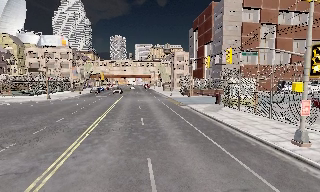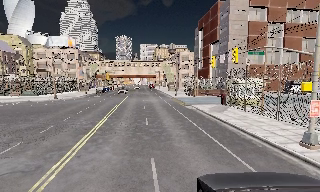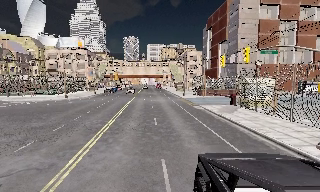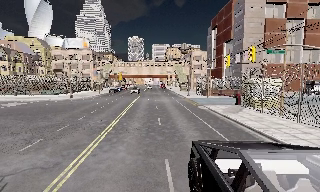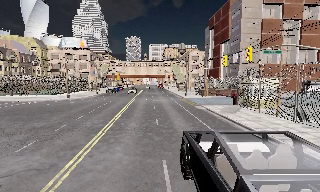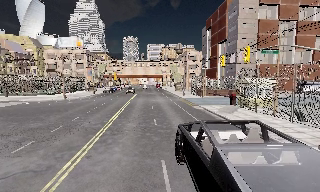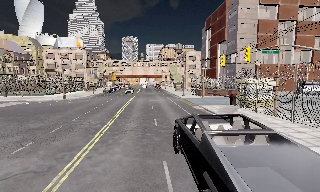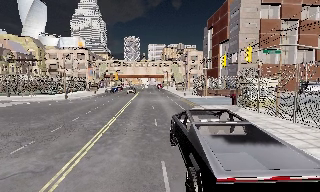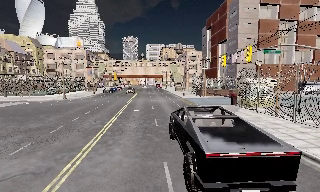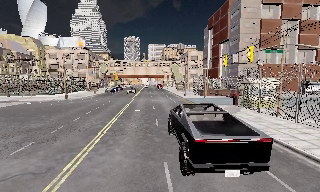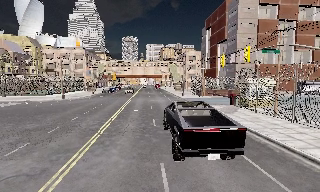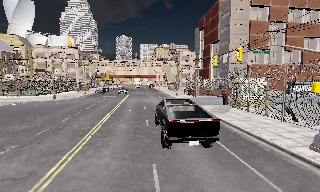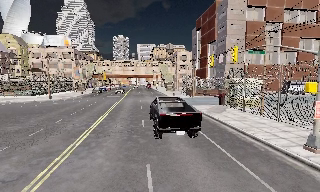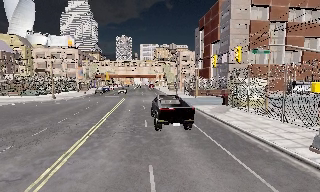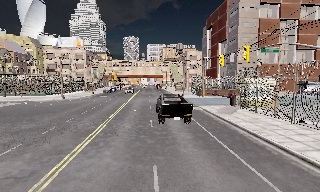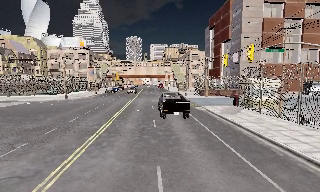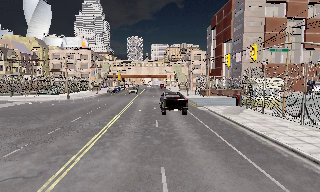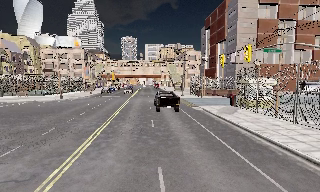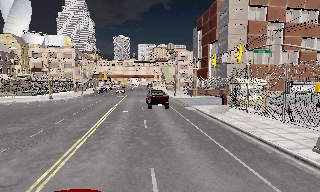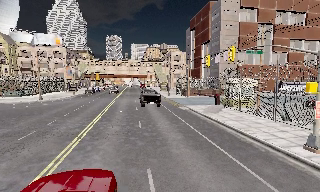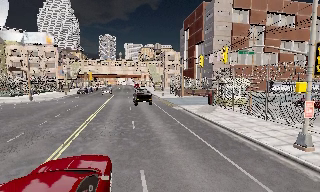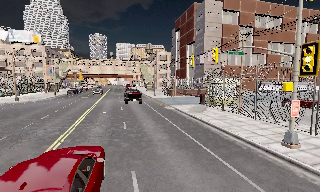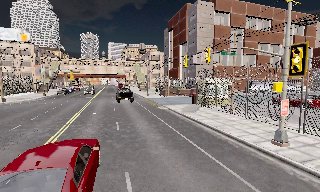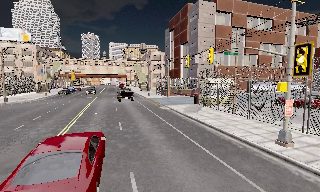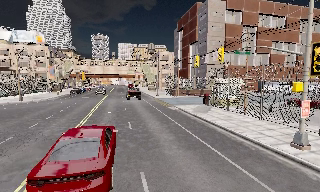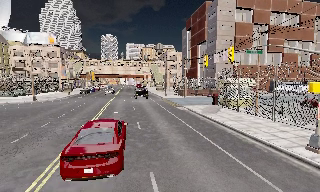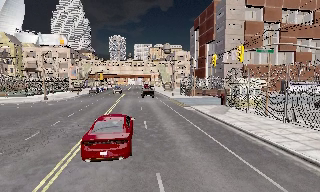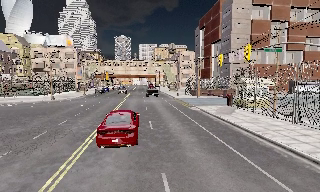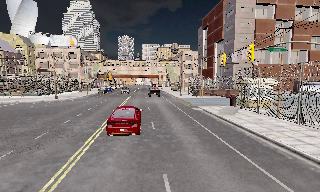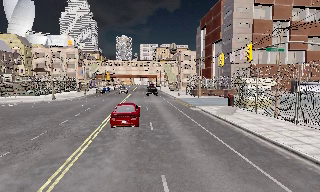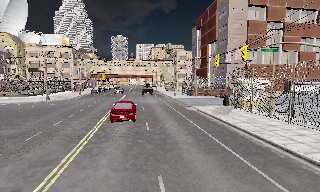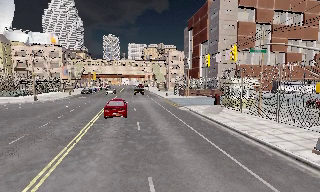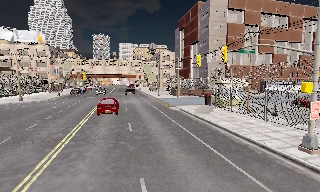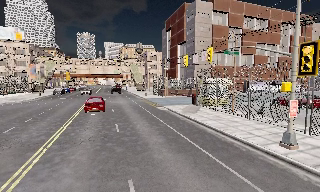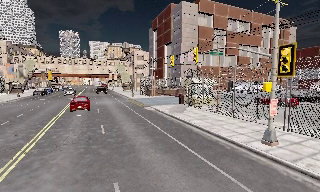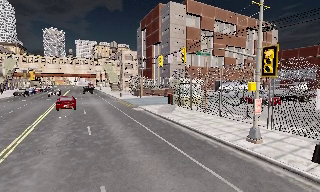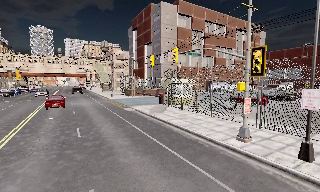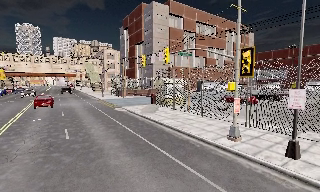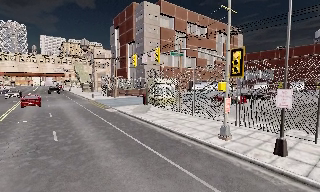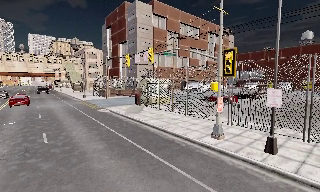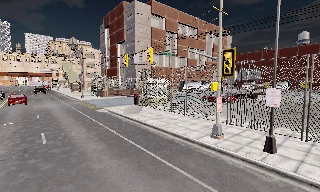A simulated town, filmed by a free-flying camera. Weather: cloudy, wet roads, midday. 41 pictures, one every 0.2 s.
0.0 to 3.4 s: The camera travels forward, about 0.5 m, so what stands in front looms larger.
3.4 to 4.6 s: The camera swings to its right by about 10 degrees, and the scene slides to the left.
4.6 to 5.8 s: The scene slides to the right, as the camera pans about 10 degrees to its left.
5.8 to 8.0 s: The scene slides to the left, as the camera pans about 30 degrees to its right.
The film runs forward here.
